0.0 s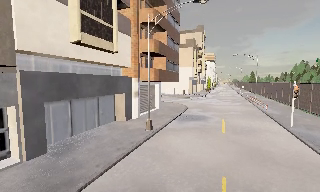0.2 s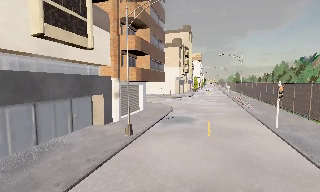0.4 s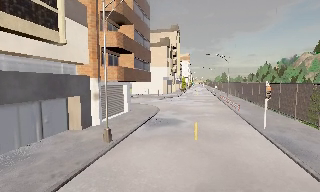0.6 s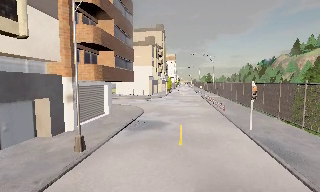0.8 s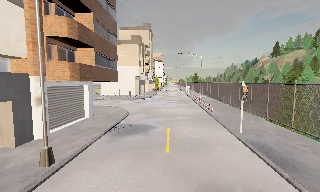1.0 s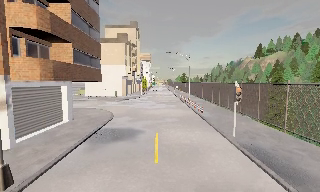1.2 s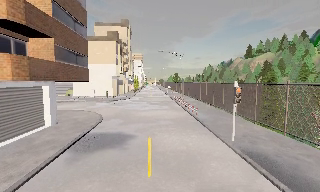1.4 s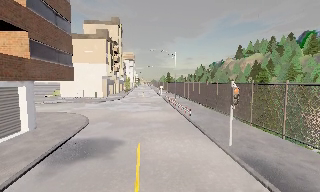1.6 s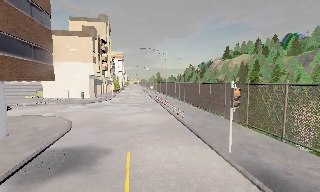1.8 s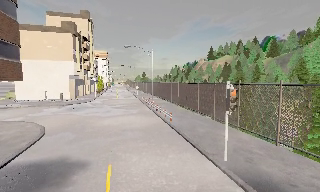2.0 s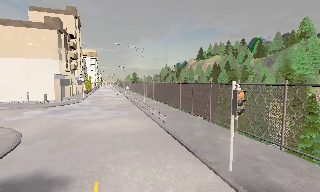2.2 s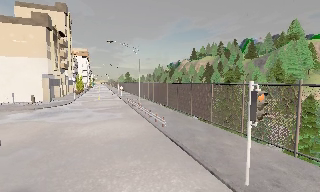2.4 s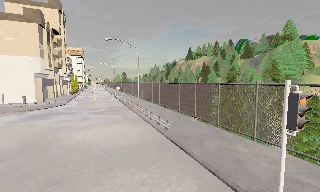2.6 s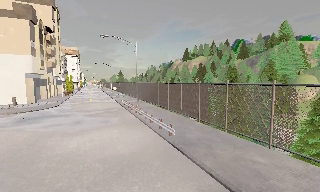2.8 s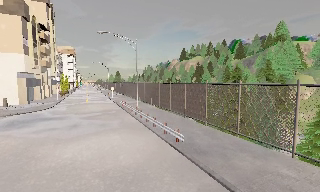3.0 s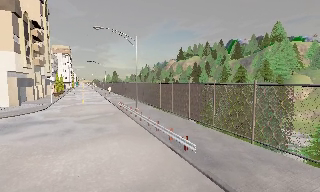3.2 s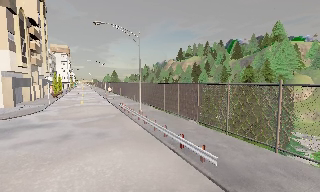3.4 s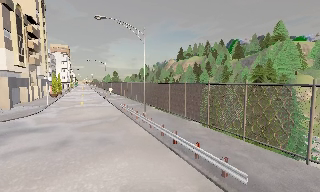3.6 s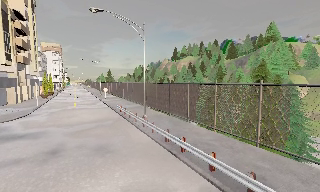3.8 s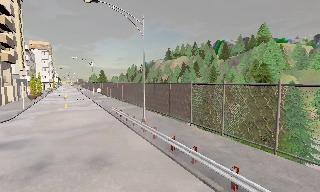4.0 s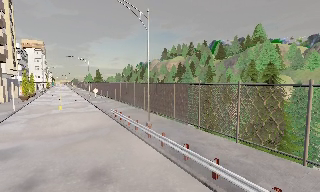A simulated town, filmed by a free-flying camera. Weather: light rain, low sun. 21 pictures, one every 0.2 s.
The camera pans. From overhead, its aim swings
clockwise.
0.0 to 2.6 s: The scene slides to the left, as the camera pans about 45 degrees to its right. It travels forward, about 12 m.
2.6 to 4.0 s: The camera travels forward and to its left, about 8 m, so what stands in front looms larger.
The film runs forward here.
